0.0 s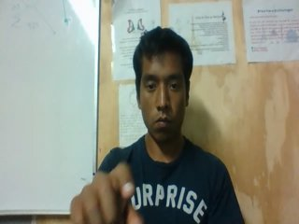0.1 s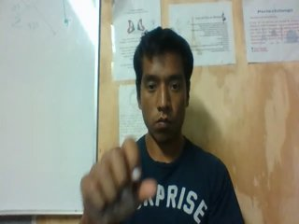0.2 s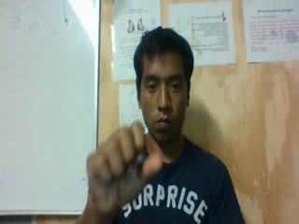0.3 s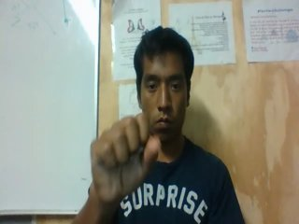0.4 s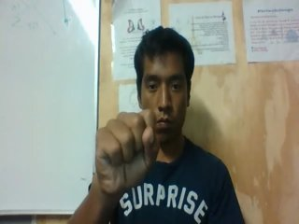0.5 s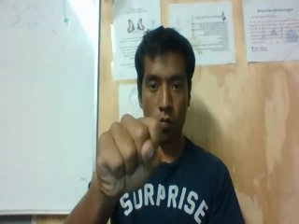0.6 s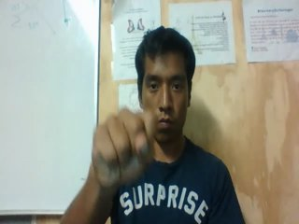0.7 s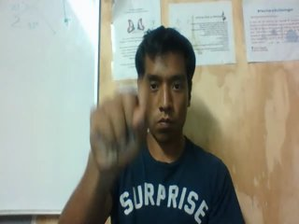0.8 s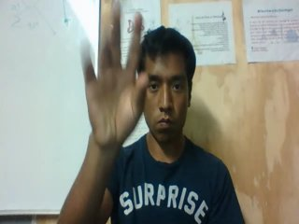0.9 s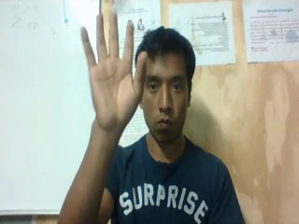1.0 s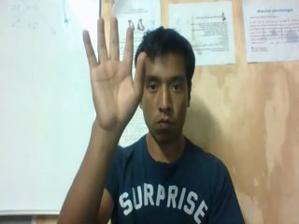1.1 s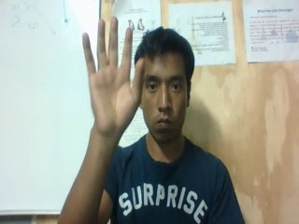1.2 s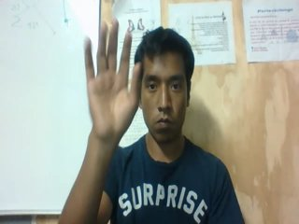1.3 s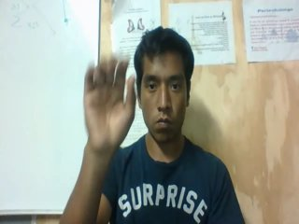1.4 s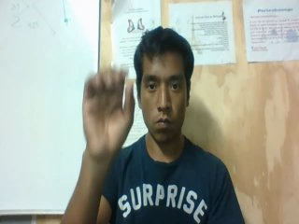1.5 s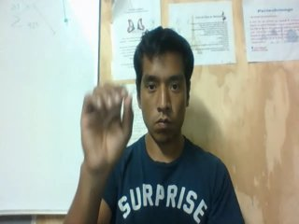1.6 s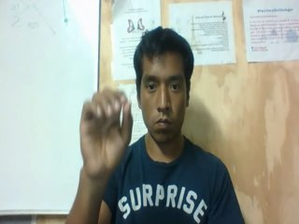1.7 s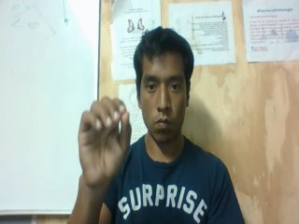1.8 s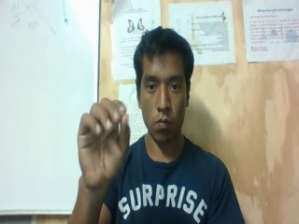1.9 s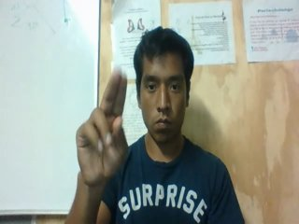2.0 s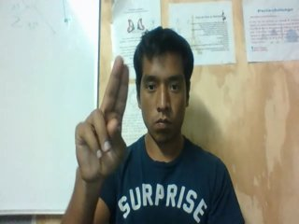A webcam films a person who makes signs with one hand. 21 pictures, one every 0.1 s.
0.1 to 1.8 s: On the screen the hand sweeps upward. The name of the sign: Throw up.
